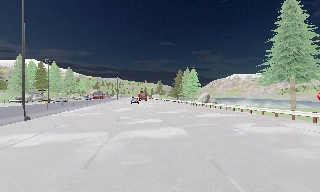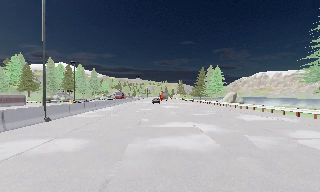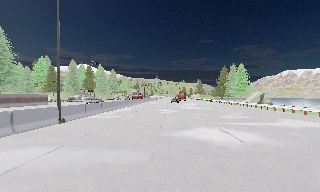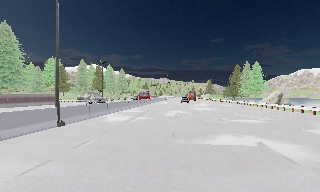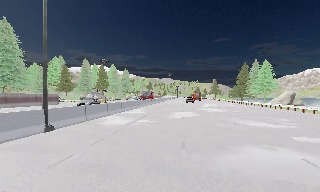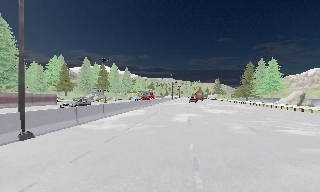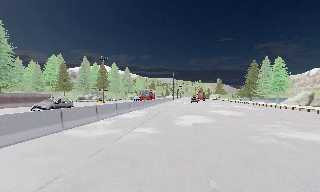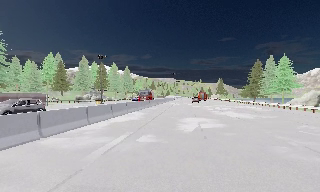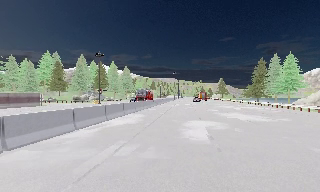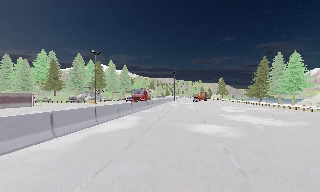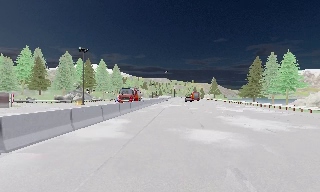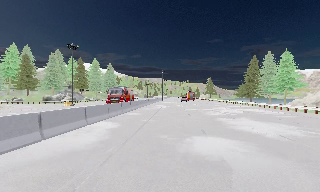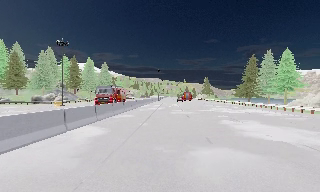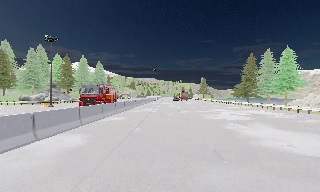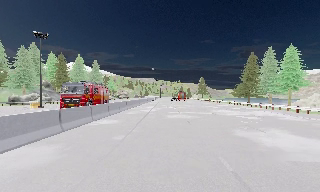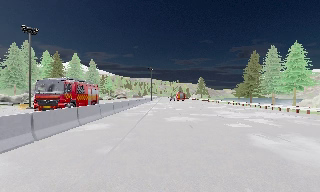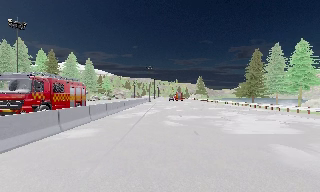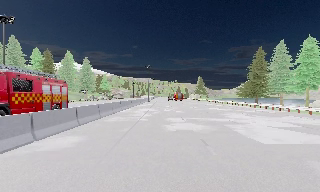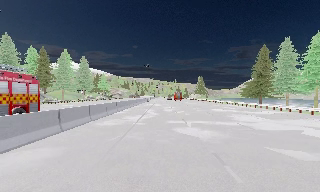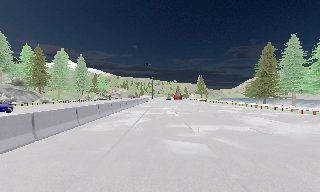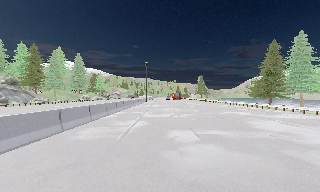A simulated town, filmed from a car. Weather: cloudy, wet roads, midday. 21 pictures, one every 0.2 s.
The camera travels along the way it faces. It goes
forward.
0.0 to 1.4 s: The scene slides to the right, as the camera pans about 20 degrees to its left. It travels forward, about 12 m, so what stands in front looms larger.
1.4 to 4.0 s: The camera travels forward, about 20 m, so what stands in front looms larger.
The film runs forward here.
